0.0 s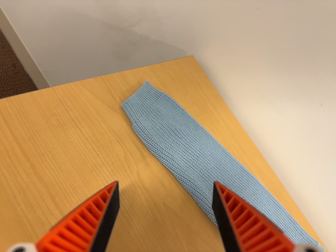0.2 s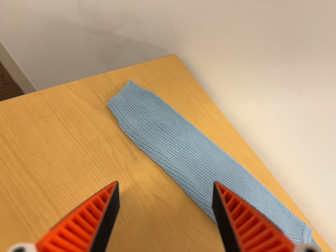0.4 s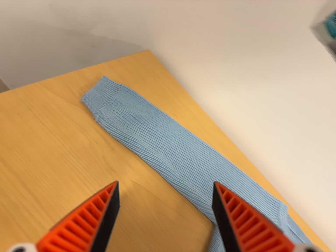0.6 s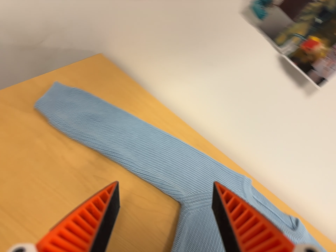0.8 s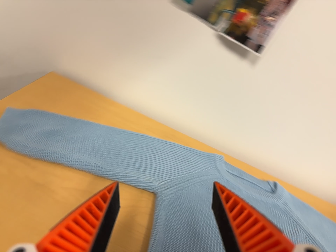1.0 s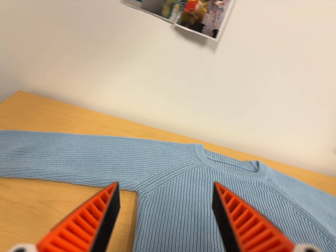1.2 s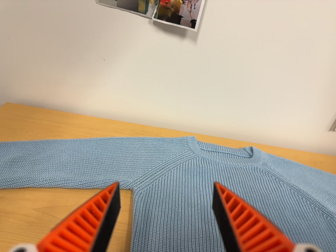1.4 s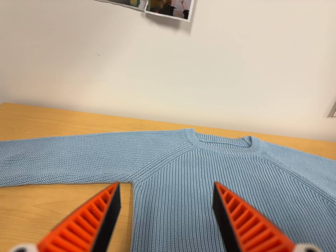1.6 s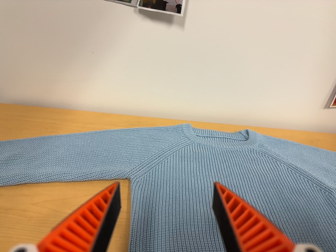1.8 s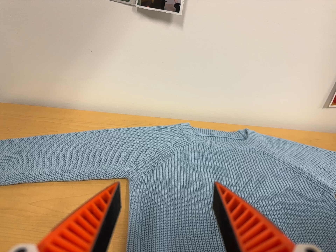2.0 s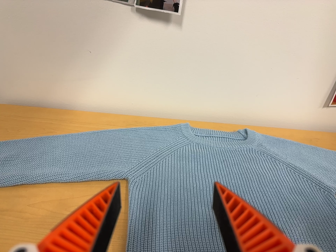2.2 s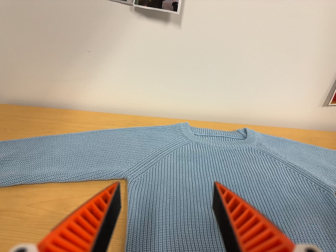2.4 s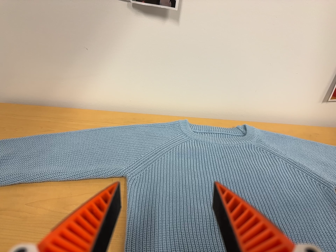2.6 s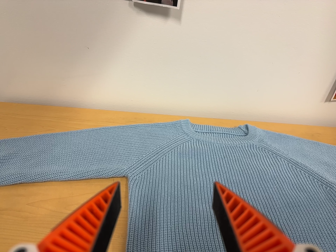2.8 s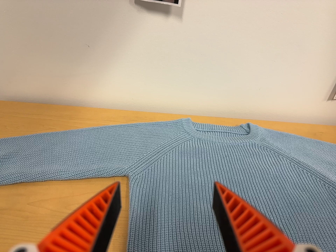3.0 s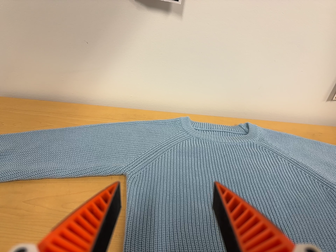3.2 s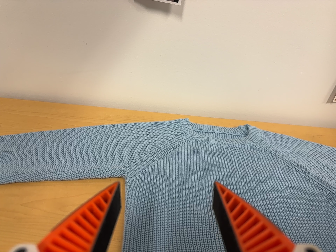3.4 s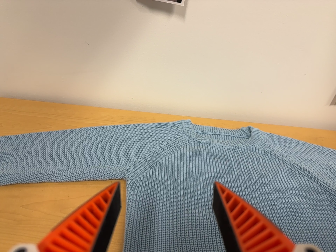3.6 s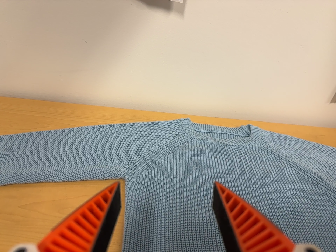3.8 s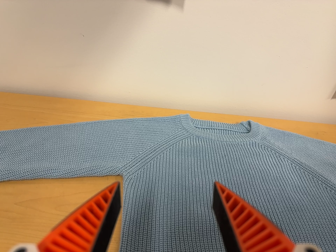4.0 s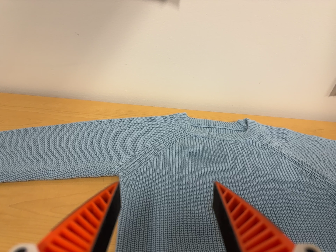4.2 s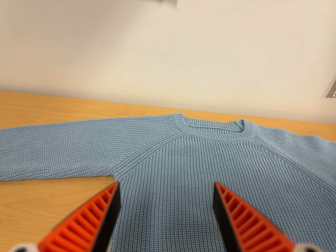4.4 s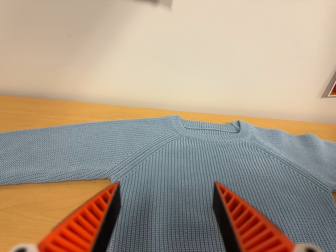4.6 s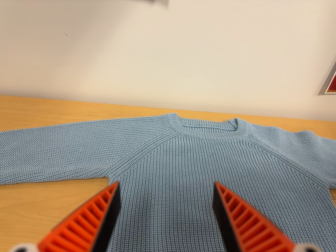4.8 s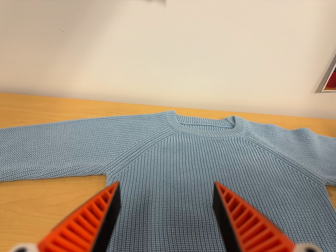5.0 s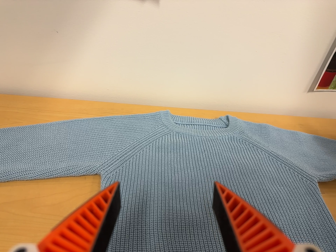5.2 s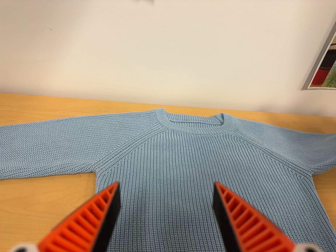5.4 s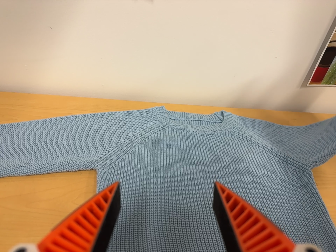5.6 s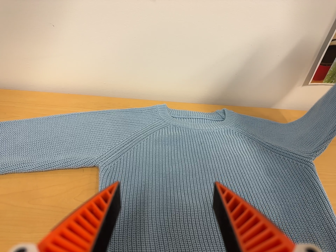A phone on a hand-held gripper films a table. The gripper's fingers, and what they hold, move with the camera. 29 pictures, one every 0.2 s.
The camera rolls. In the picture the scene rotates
counterclockwise.
0.0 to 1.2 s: The scene slides to the left, as the camera pans about 15 degrees to its right. It travels to its right, toward the bottom of its view and backward, about 24 cm, so close, fixed things drift to the left. It rolls about its line of sight by about 45 degrees, and the scene rotates counterclockwise.
1.2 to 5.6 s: The camera travels forward, about 5 cm, so what stands in front looms larger.
The film runs forward here.
